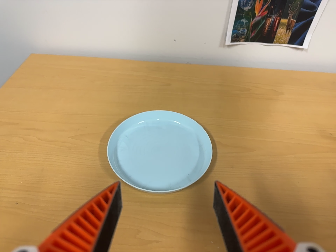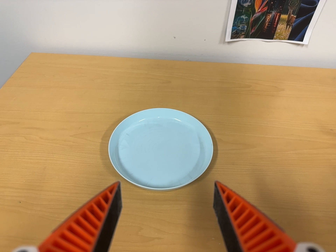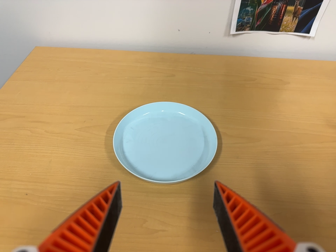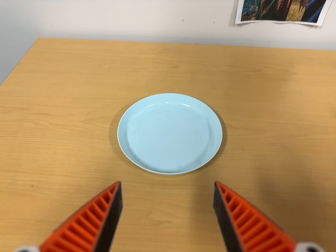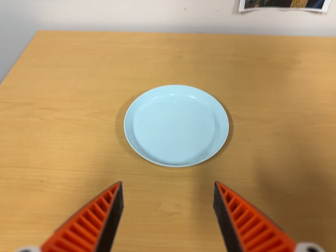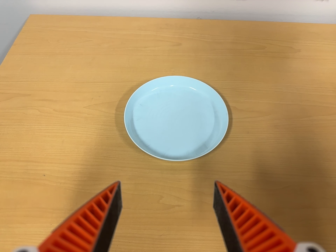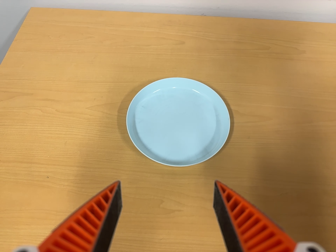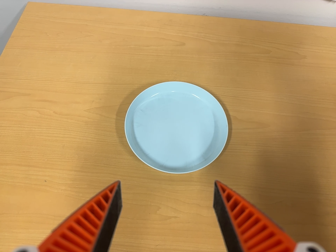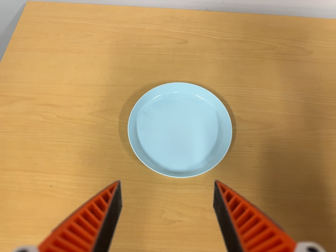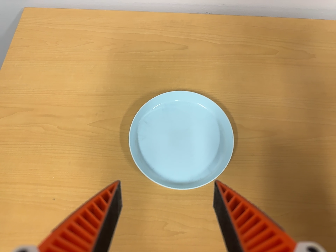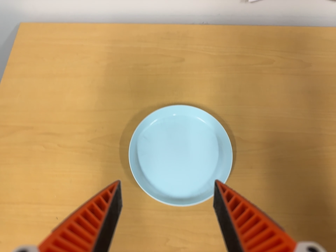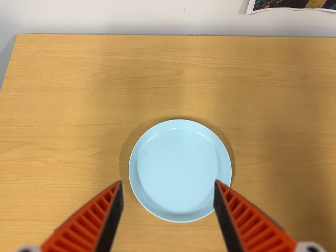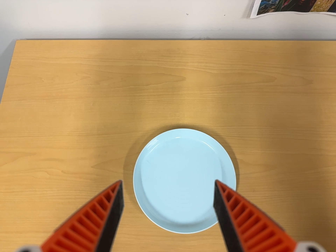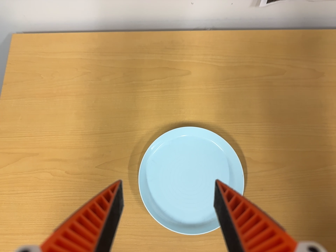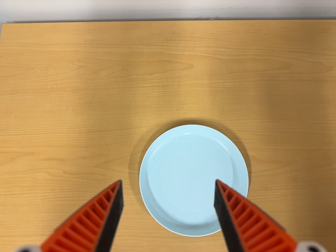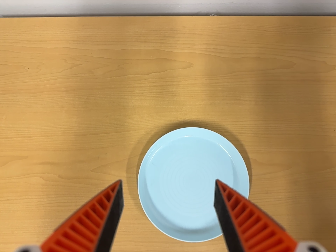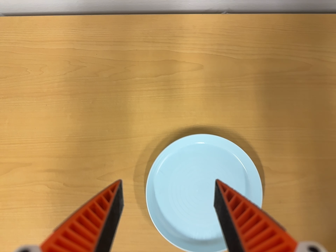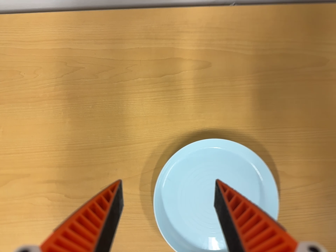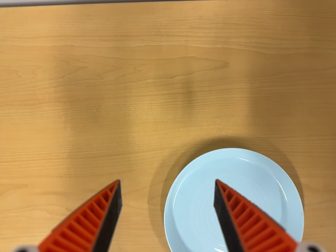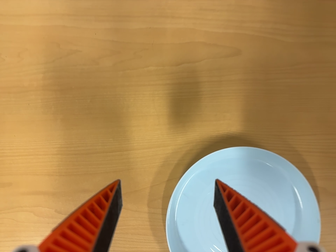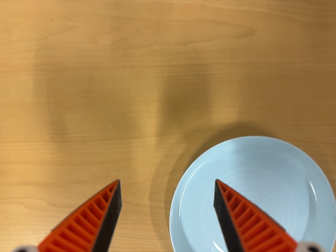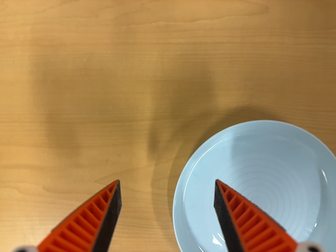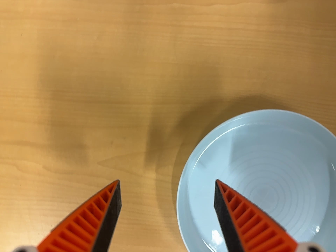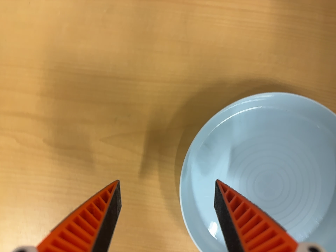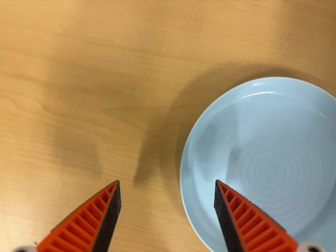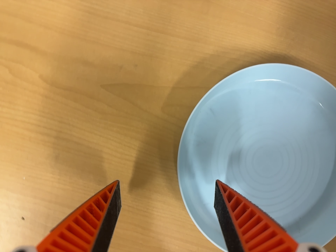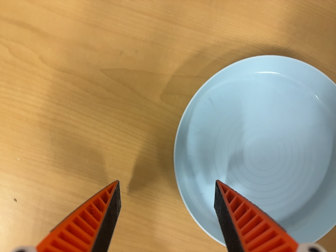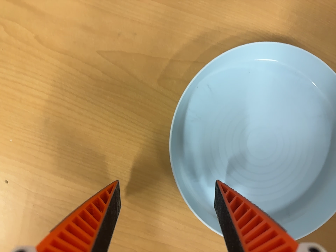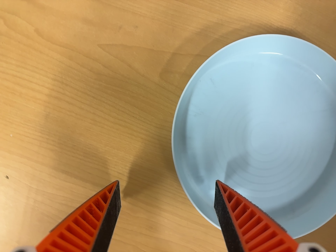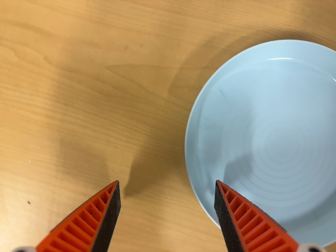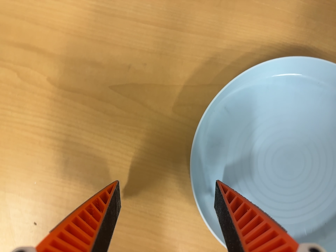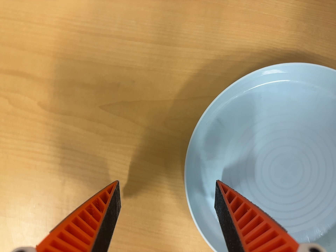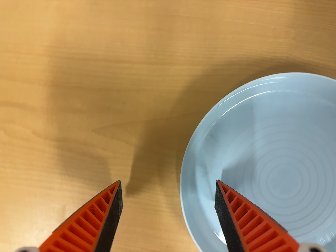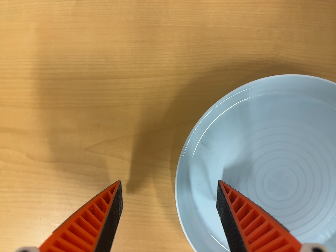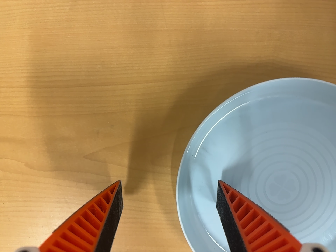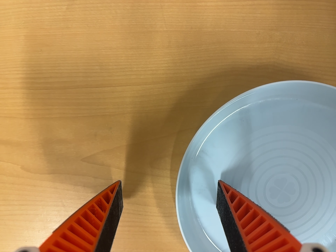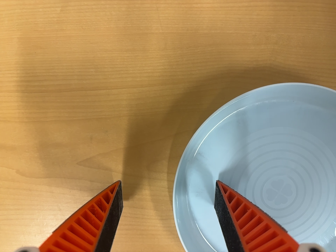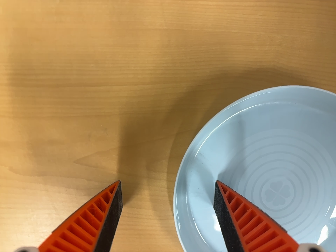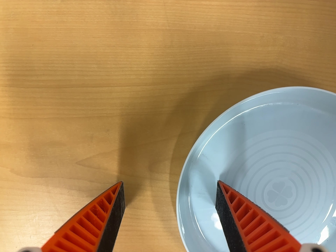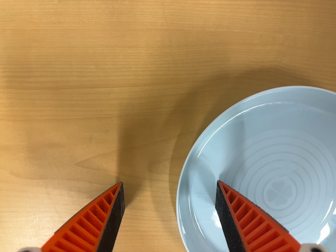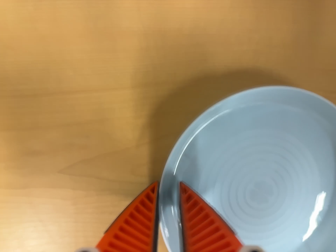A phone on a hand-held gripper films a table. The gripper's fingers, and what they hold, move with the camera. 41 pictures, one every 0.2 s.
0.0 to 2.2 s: The camera travels toward the top of its view, about 20 cm. Its aim tips toward the bottom of its view by about 25 degrees.
2.2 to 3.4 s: The camera travels toward the top of its view and forward, about 18 cm. Its aim tips toward the bottom of its view by about 15 degrees.
3.4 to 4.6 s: The camera travels forward, about 16 cm, so what stands in front looms larger. It rolls about its line of sight by about 10 degrees, and the scene rotates clockwise.
4.6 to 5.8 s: The camera travels toward the bottom of its view, about 6 cm, so close, fixed things drift upward. It rolls about its line of sight by about 10 degrees, and the scene rotates clockwise.
5.8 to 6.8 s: The camera travels toward the top of its view and to its right, about 9 cm. It rolls about its line of sight by about 15 degrees, and the scene rotates counterclockwise.
6.8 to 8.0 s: The camera shifts only a little, or ends up much as it began.
The film runs forward here.
